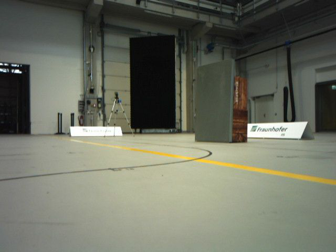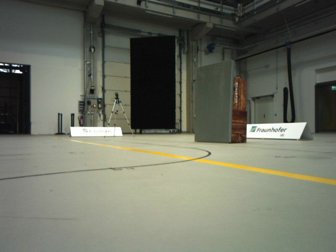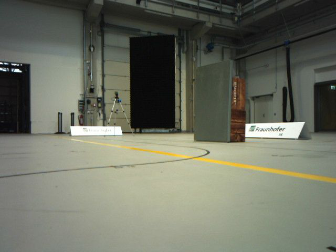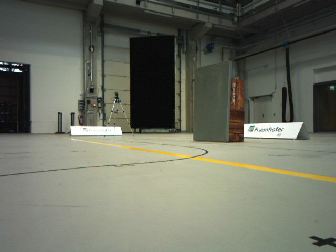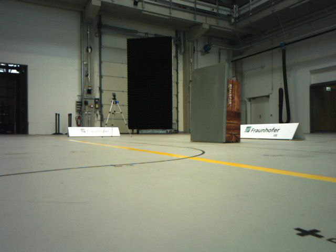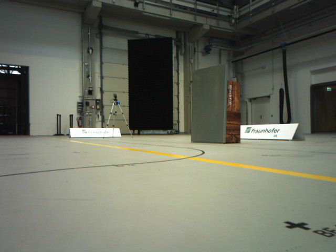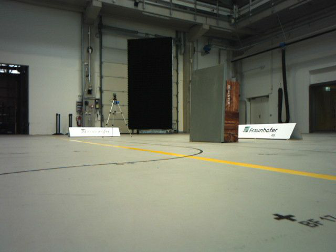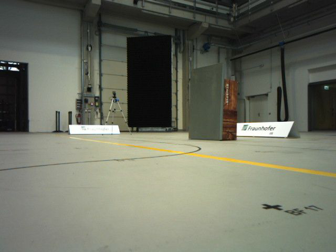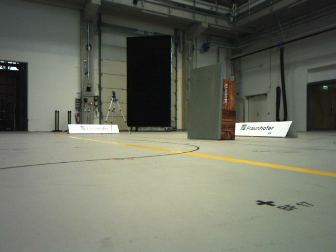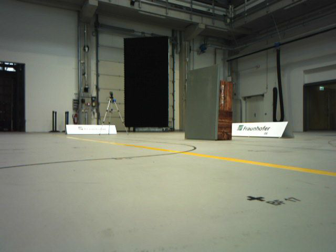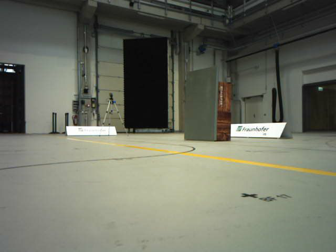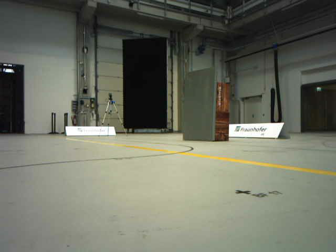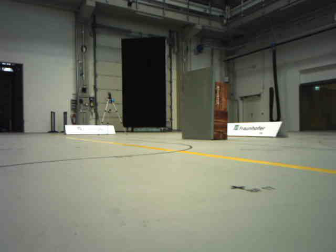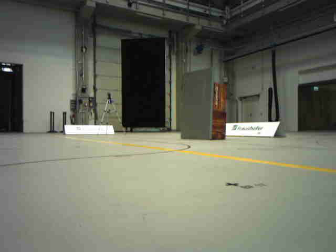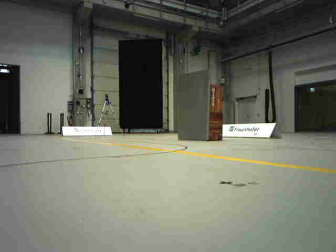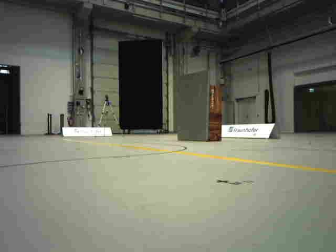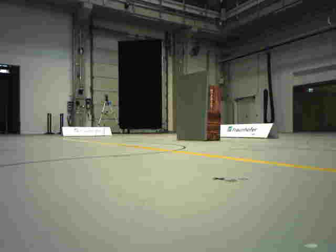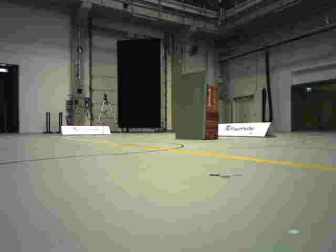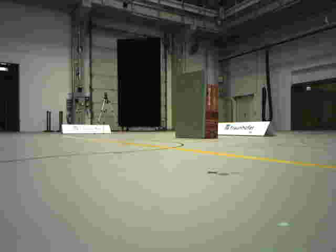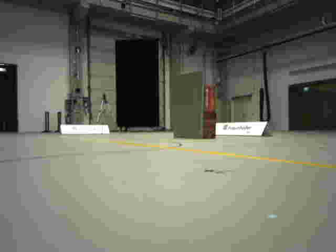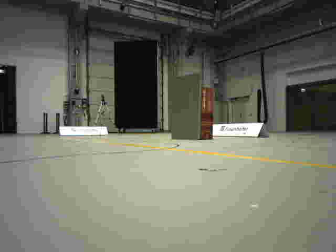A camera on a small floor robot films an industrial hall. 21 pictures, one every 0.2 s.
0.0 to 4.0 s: The camera travels backward, about 0.8 m, so what stands in front gets smaller.
The film runs backward here.
